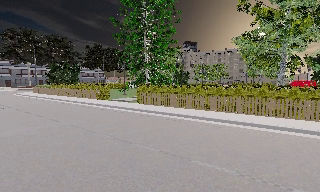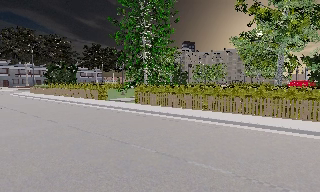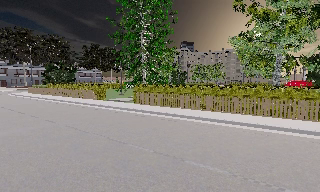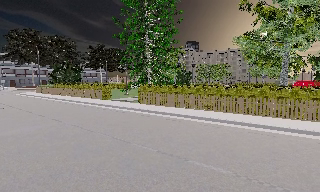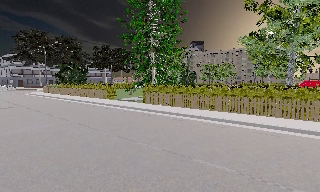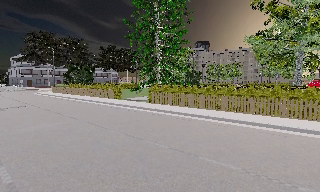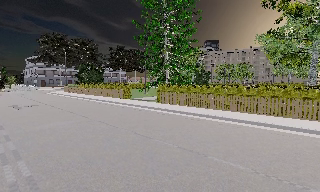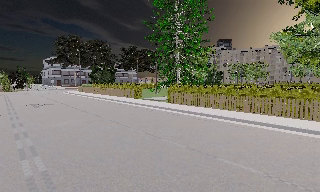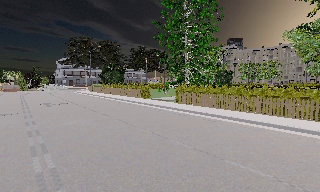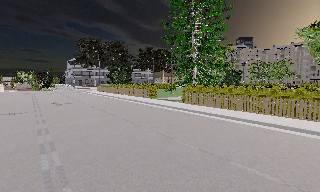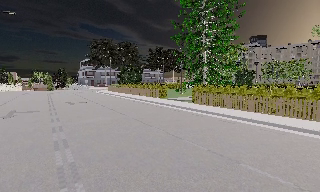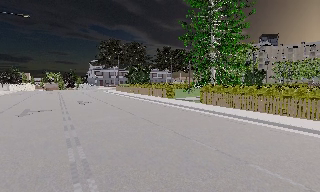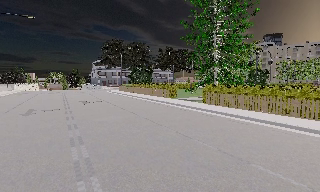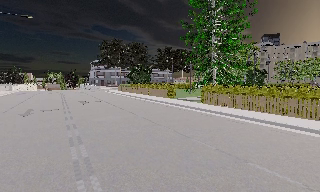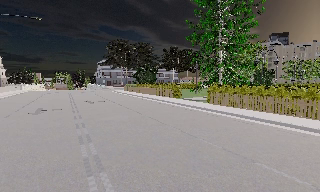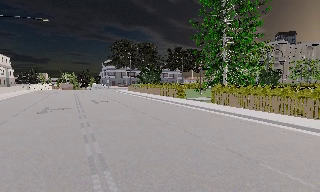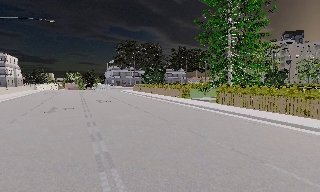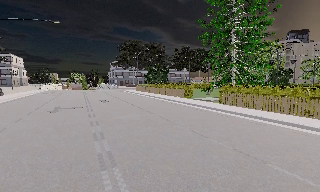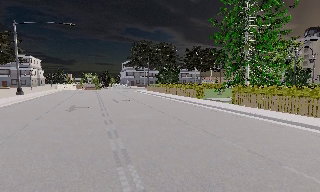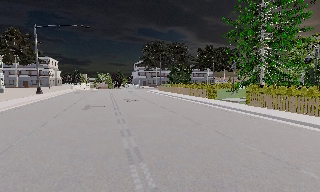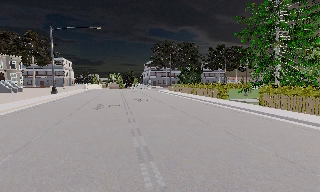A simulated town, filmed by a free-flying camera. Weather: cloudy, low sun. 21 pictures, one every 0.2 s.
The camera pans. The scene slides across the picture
to the right.
The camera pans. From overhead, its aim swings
counterclockwise.
0.0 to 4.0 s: The camera pans to its left, which is counterclockwise from overhead, by about 40 degrees. It travels backward, about 1 m.
The film runs backward here.
